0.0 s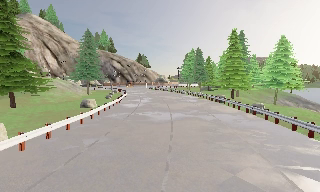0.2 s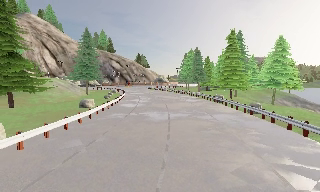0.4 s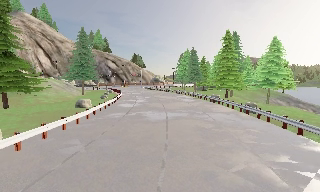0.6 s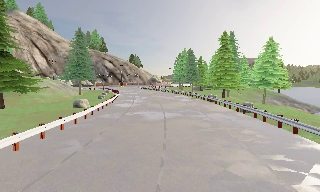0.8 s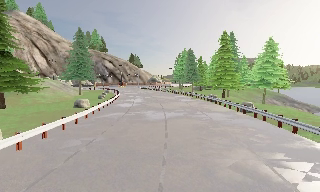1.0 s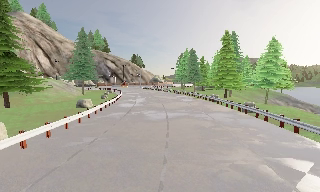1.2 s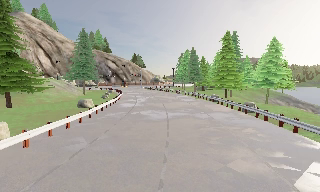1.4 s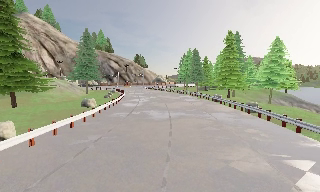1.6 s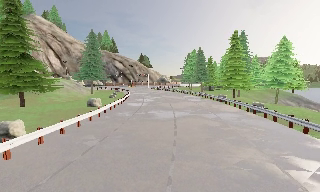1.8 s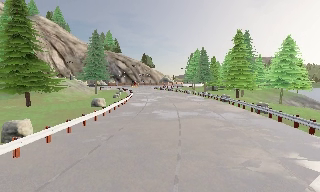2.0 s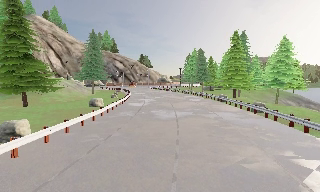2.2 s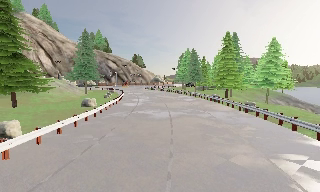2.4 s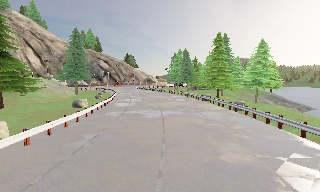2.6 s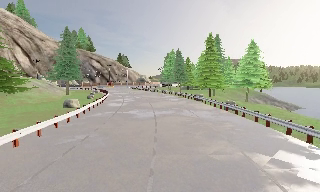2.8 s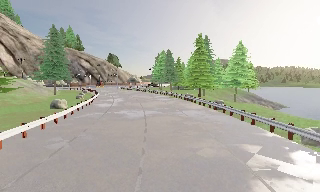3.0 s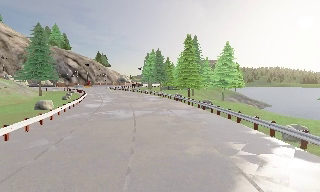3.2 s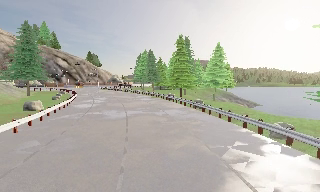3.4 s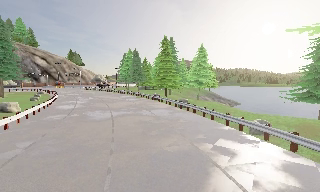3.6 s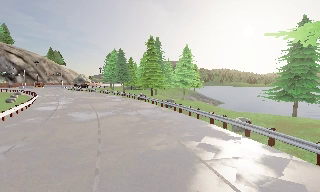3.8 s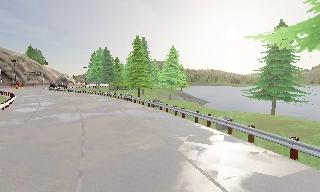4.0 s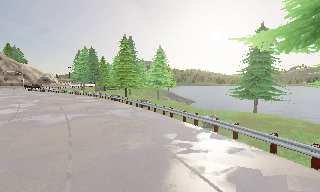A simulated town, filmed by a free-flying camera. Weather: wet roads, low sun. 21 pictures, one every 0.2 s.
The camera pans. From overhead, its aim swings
clockwise.
The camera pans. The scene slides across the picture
to the left.
0.0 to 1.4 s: The camera travels backward, about 0.5 m, so what stands in front gets smaller.
1.4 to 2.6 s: The camera shifts only a little, or ends up much as it began.
2.6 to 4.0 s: The camera swings to its right by about 30 degrees, and the scene slides to the left. It travels backward, about 0.5 m, so what stands in front gets smaller.
The film runs backward here.
